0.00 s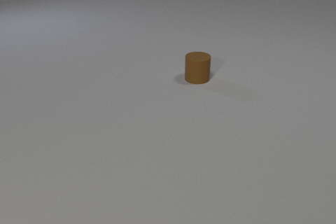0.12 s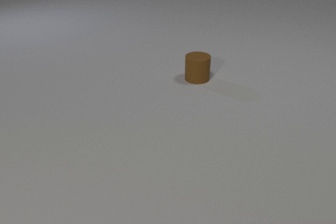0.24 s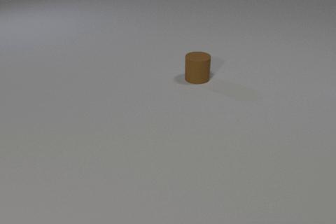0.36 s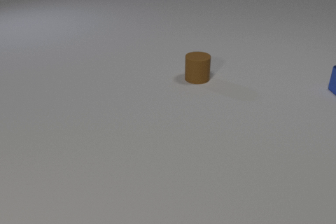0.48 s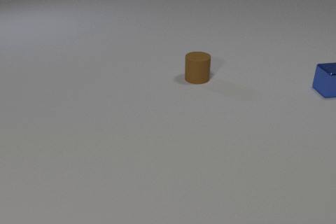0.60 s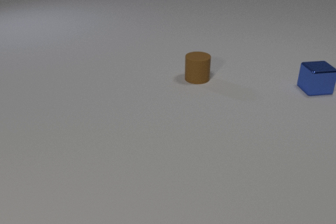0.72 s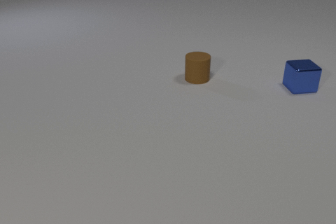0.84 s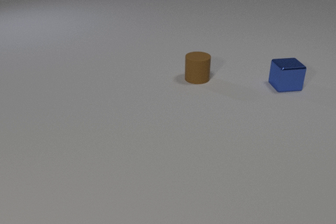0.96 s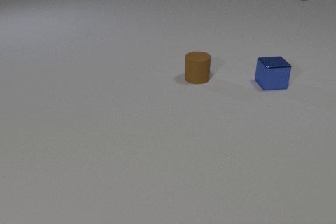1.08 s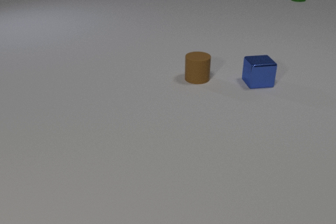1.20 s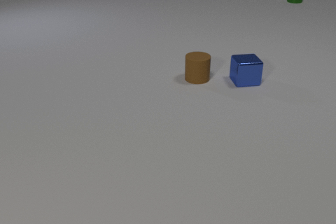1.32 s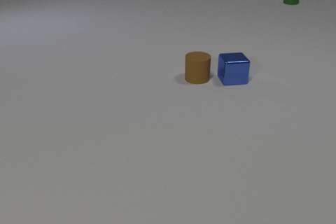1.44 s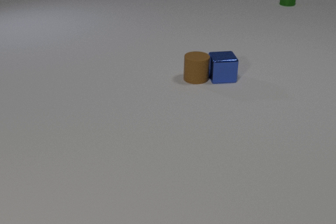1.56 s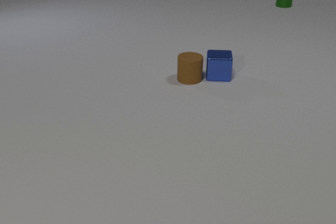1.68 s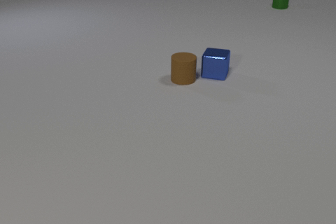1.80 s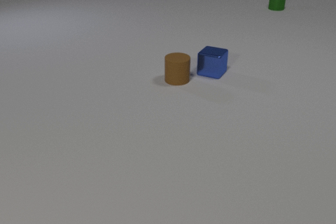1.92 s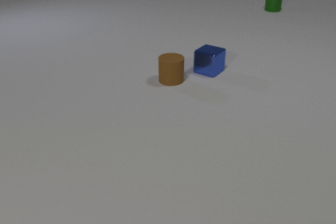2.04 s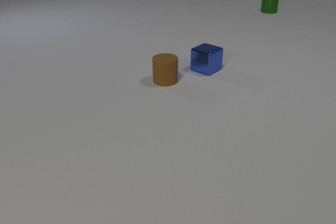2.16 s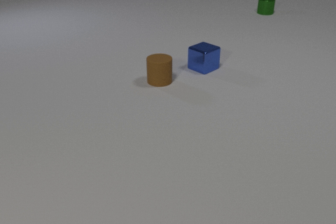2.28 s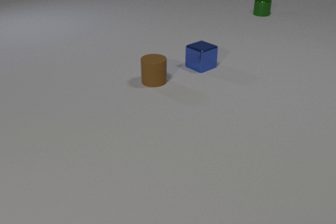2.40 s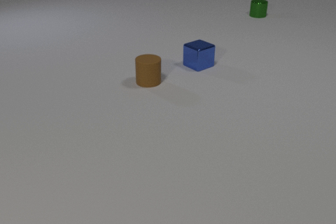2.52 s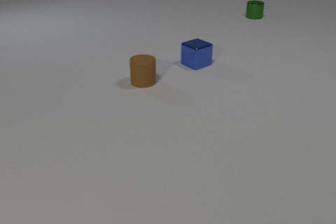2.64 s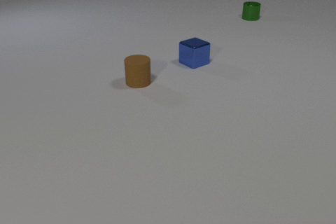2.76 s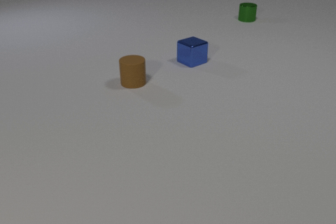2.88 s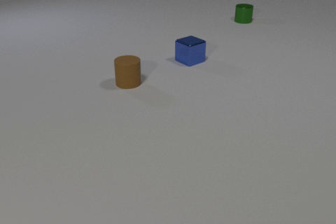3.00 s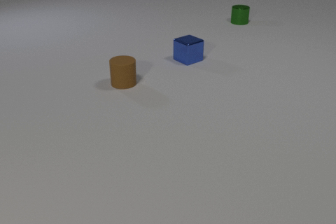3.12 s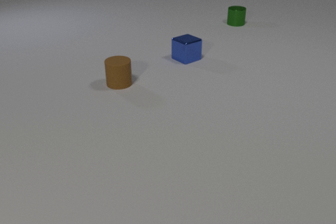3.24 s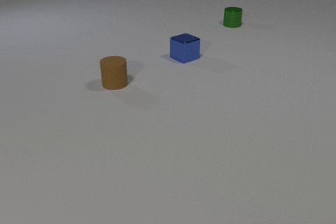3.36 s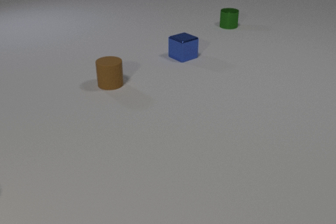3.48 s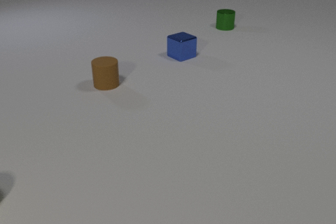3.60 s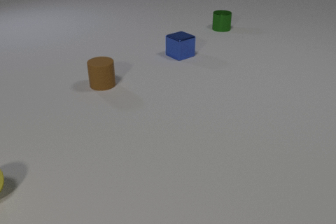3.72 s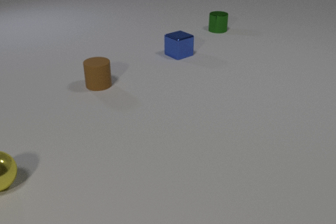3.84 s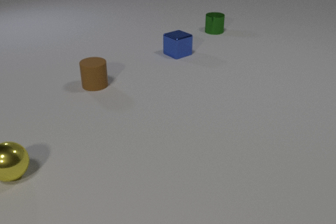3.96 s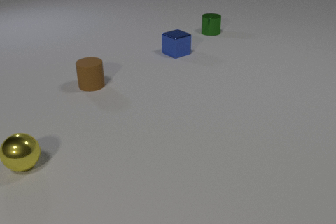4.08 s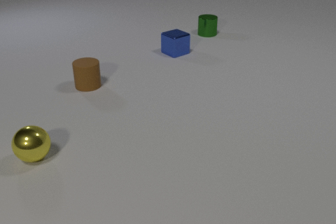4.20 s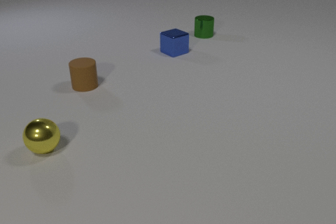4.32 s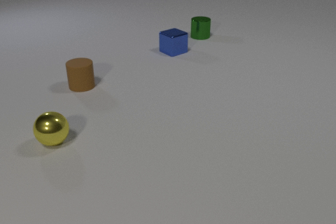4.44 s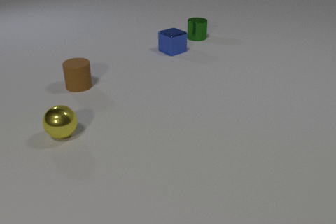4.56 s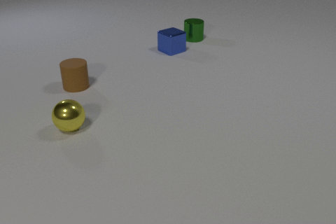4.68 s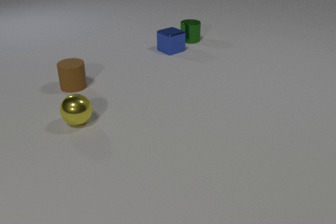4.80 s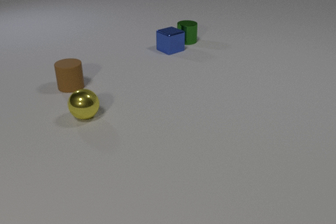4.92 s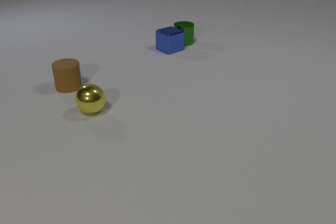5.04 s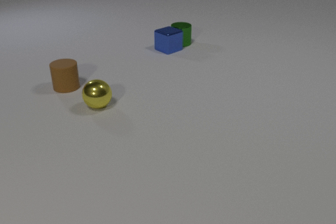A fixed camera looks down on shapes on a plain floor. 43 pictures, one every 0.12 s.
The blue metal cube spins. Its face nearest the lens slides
to the left.
The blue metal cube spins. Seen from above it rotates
clockwise.
0.00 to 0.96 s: The blue metal cube comes in at the right edge, slides to the left. The green metal cylinder comes in at the top edge, slides toward the camera and to the left.
0.96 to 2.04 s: The blue metal cube slides to the left, spins clockwise seen from above by about 45 degrees, its near face sliding to the left. The brown rubber cylinder slides to the left. The green metal cylinder slides toward the camera and to the left. The blue metal cube and the brown rubber cylinder collide.
2.04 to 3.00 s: The blue metal cube slides away from the camera and to the left. The brown rubber cylinder slides to the left. The green metal cylinder slides toward the camera and to the left.
3.00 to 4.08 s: The blue metal cube slides away from the camera and to the left. The brown rubber cylinder slides to the left. The green metal cylinder slides toward the camera and to the left. The yellow metal sphere comes in at the left edge, rolls to the right and away from the camera.
4.08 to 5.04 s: The blue metal cube slides away from the camera and to the left. The brown rubber cylinder slides to the left. The green metal cylinder slides toward the camera and to the left. The yellow metal sphere rolls away from the camera and to the right. The blue metal cube and the green metal cylinder collide.
What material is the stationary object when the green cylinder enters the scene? rubber.
How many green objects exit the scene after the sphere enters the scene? 0.
How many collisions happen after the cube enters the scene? 2.
